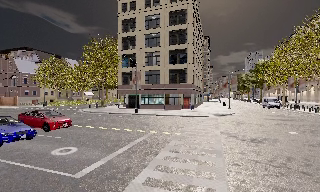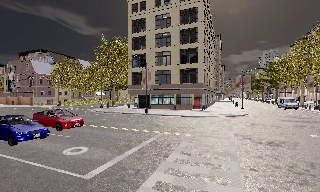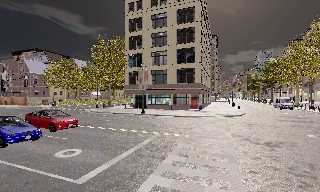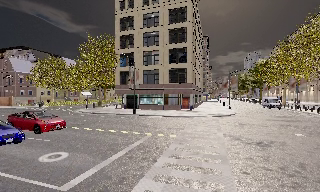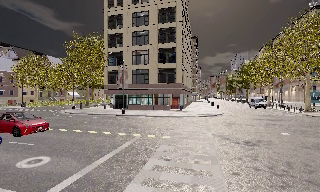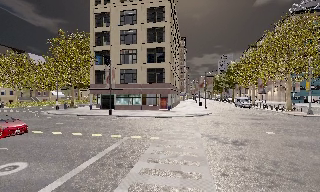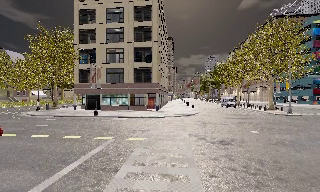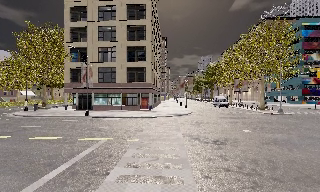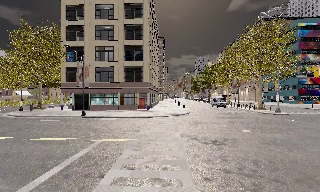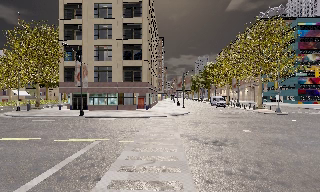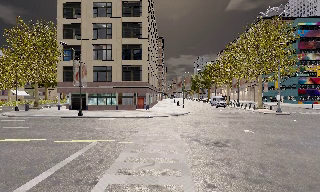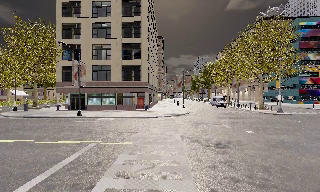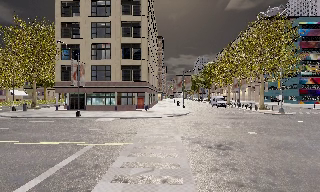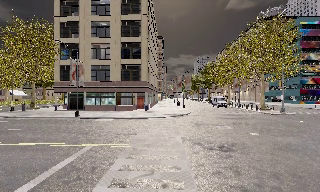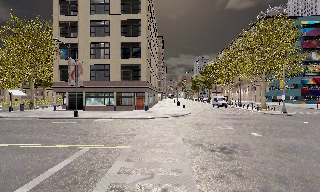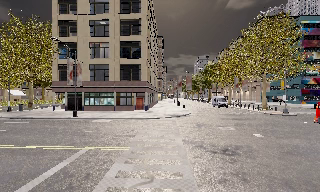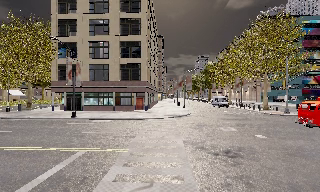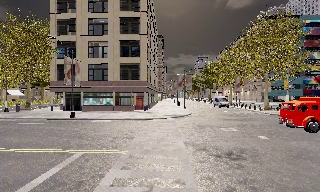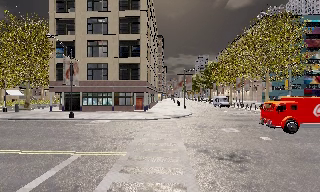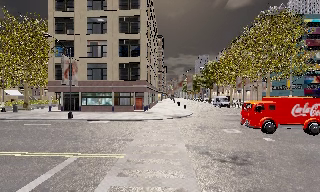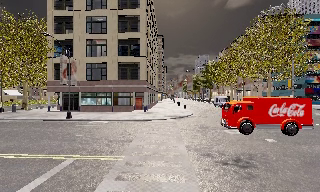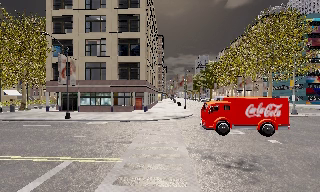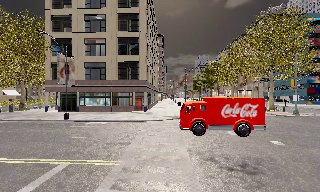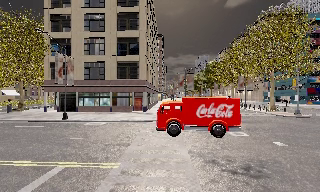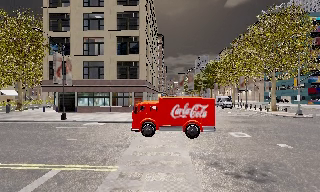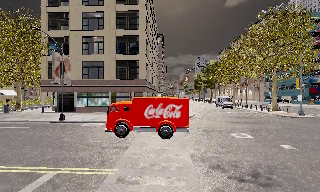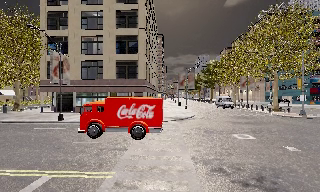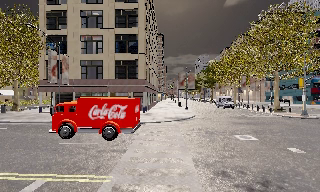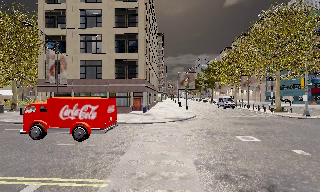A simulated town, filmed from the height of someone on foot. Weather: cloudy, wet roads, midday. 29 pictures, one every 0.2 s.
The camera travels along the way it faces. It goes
forward.
0.0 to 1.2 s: The scene slides to the left, as the camera pans about 15 degrees to its right. It travels forward, about 1.5 m, so what stands in front looms larger.
1.2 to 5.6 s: The camera travels forward, about 5 m, so what stands in front looms larger.
The film runs forward here.
